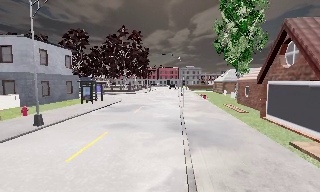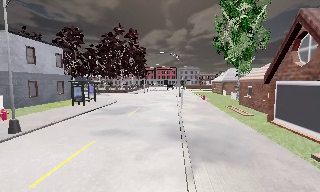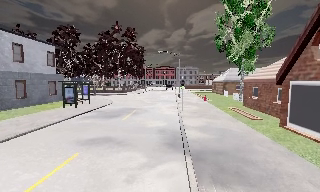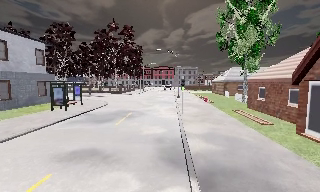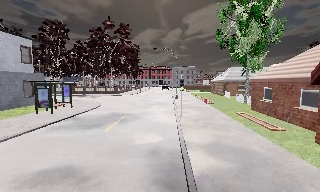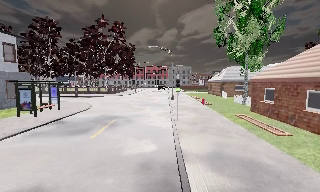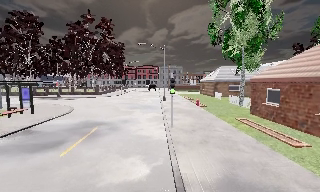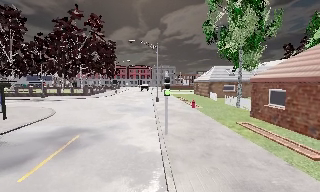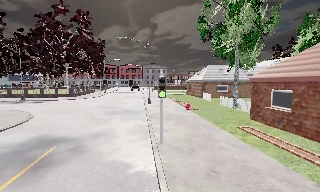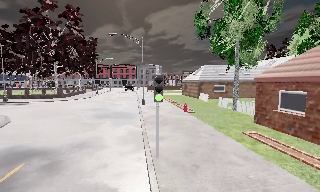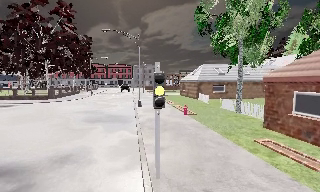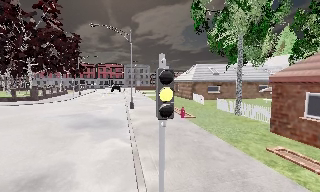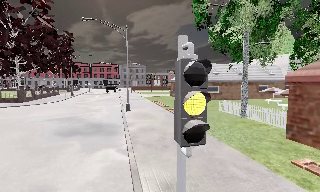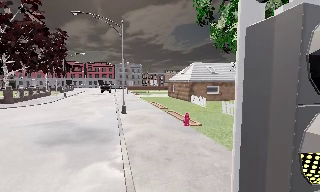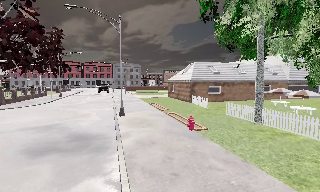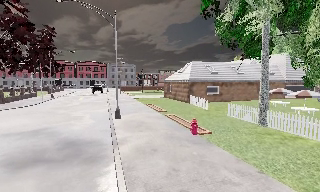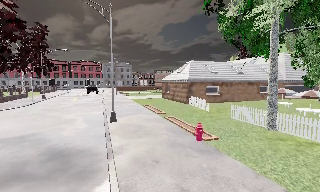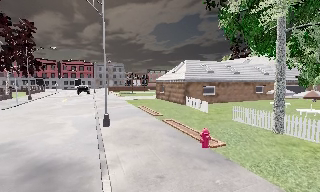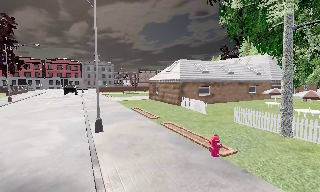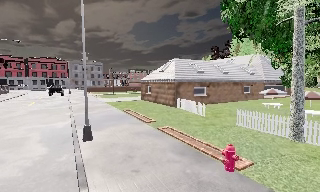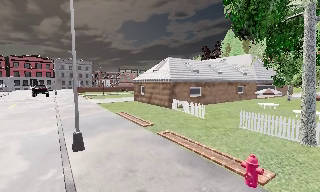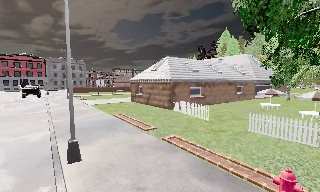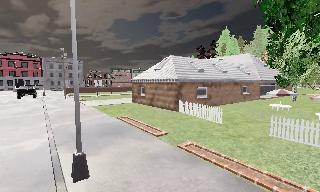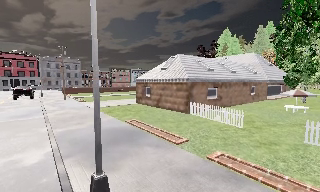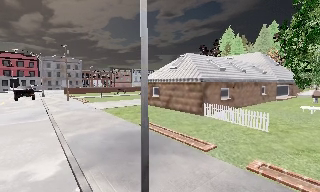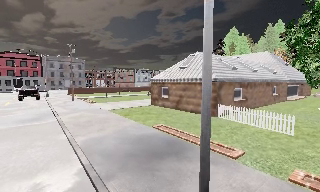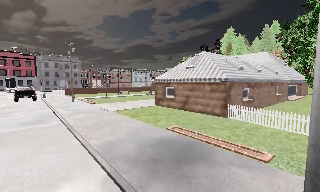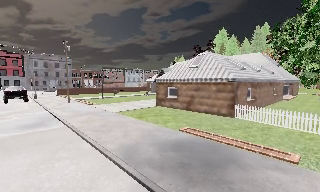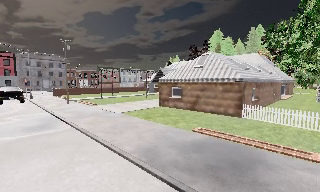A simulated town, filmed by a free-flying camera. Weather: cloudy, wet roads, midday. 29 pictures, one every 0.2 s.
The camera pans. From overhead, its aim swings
clockwise.
0.0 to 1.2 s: The camera travels forward, about 8 m, so what stands in front looms larger.
1.2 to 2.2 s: The camera pans to its right, which is clockwise from overhead, by about 10 degrees. It travels forward, about 6 m, so what stands in front looms larger.
2.2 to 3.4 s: The camera travels forward, about 6 m, so what stands in front looms larger.
3.4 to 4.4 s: The camera pans to its right, which is clockwise from overhead, by about 15 degrees. It travels forward and to its left, about 5 m, so what stands in front looms larger.
4.4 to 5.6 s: The camera travels to its left and forward, about 7 m, so close, fixed things drift to the right.
The film runs forward here.
